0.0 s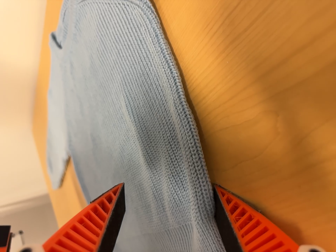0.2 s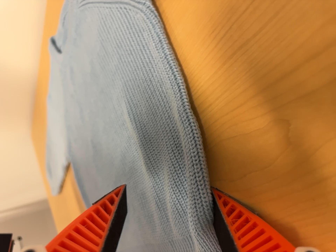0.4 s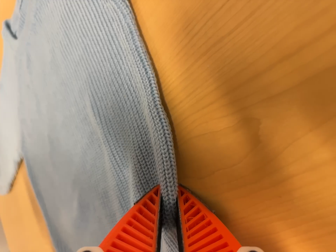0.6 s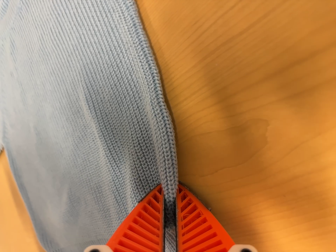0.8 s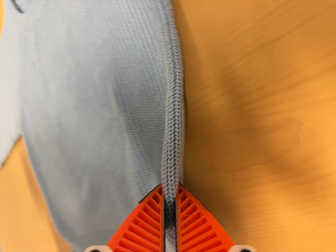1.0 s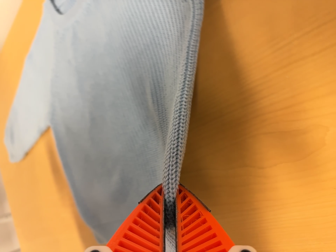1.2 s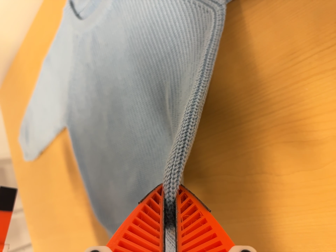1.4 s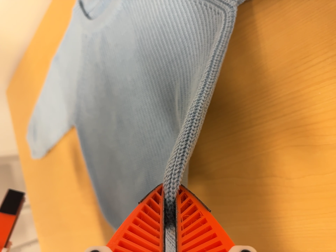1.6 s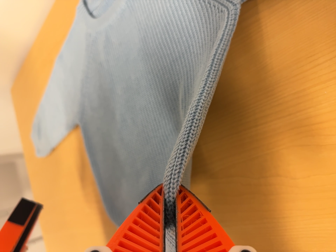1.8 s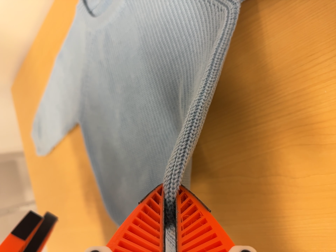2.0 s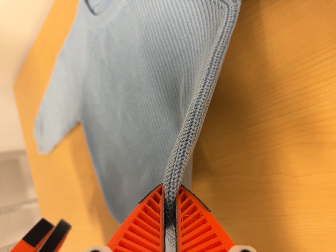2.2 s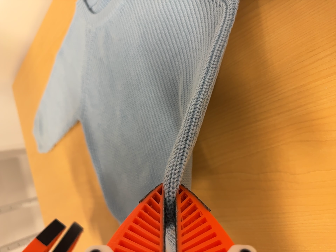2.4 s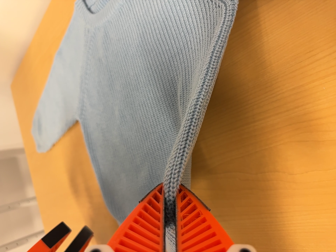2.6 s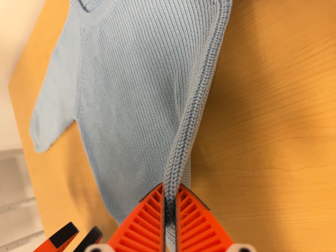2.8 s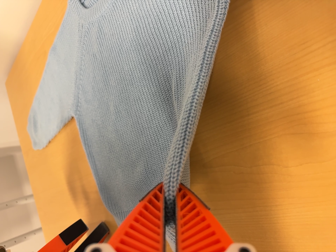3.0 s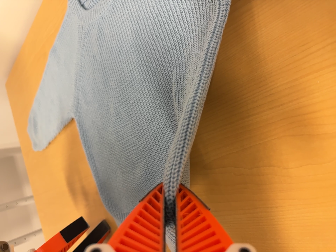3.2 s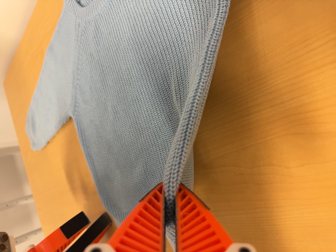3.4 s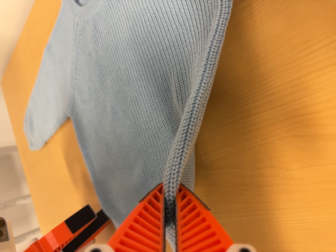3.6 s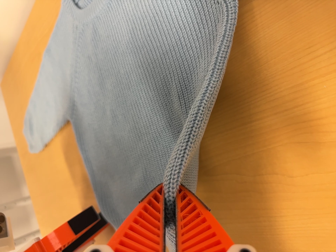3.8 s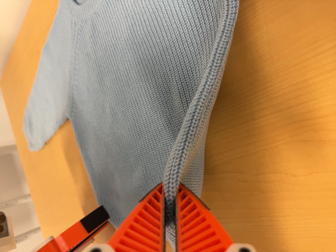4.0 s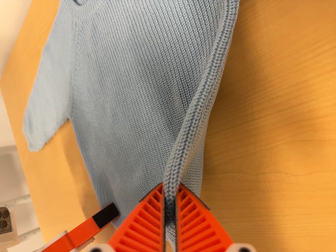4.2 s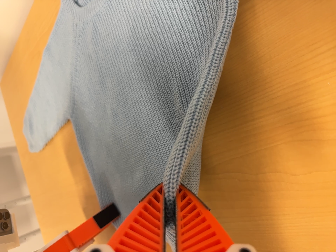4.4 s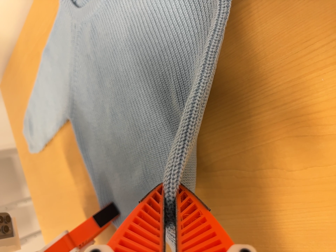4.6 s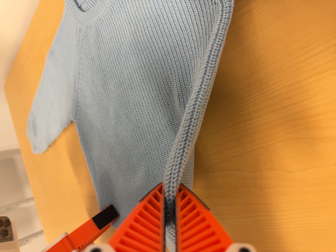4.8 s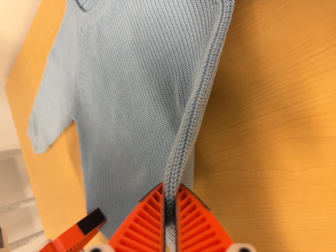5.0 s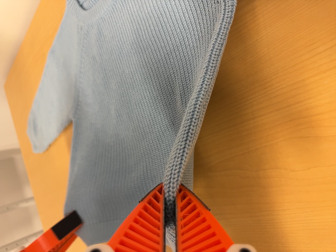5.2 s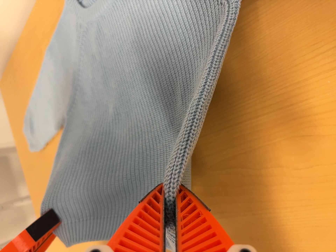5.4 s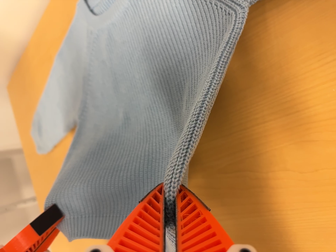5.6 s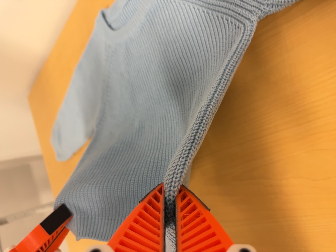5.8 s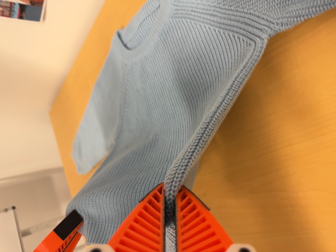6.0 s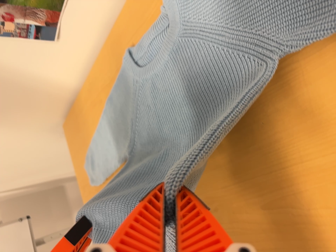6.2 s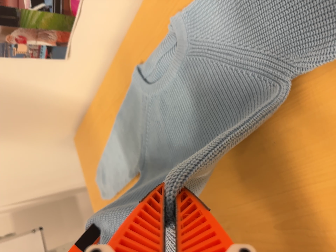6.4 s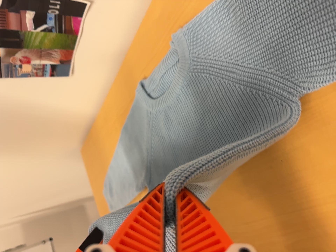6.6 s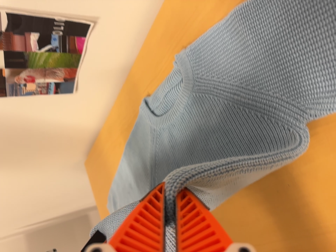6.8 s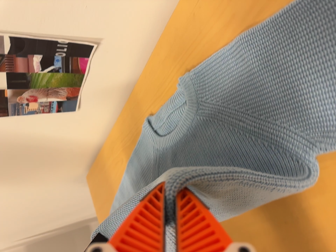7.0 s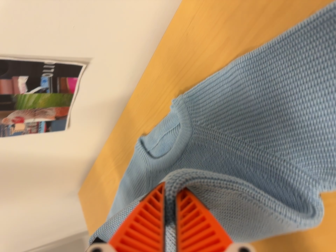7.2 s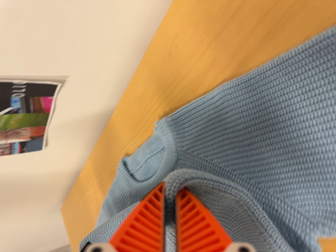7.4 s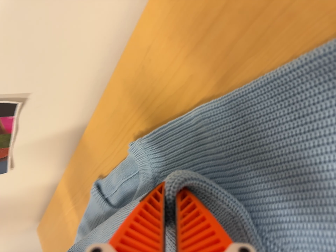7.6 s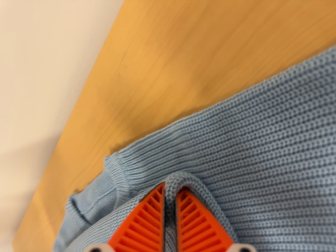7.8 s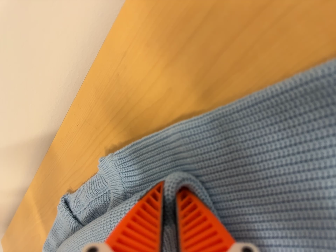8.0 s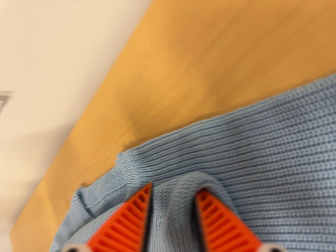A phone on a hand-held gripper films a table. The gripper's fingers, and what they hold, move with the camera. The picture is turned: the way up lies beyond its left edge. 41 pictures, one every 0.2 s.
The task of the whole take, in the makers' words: fold up.
0.0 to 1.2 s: The camera pans to its right by about 10 degrees. It travels to its left, about 12 cm. It rolls about its line of sight by about 10 degrees, and the scene rotates clockwise.
1.2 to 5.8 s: The camera shifts only a little, or ends up much as it began.
5.8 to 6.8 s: The camera travels toward the top of its view, about 10 cm, so close, fixed things drift downward.
6.8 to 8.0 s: The camera pans to its right by about 10 degrees. It travels forward and toward the top of its view, about 12 cm, so what stands in front looms larger.
The film runs forward here.
